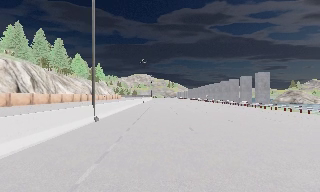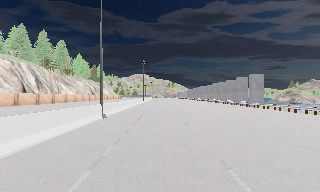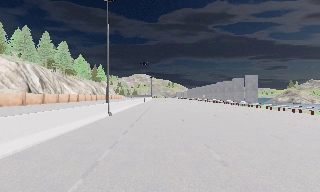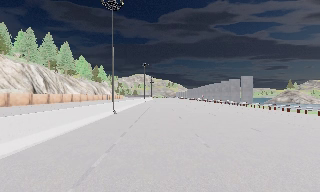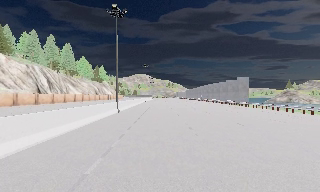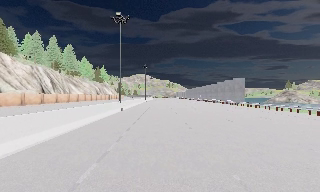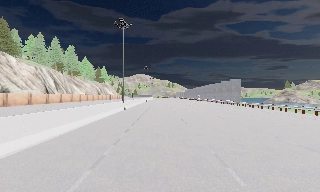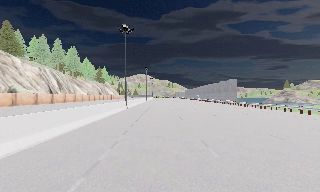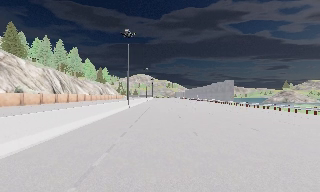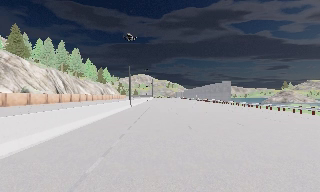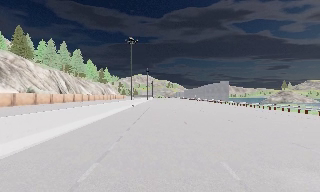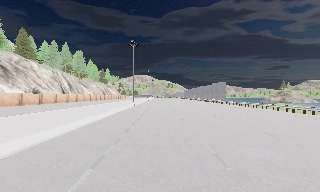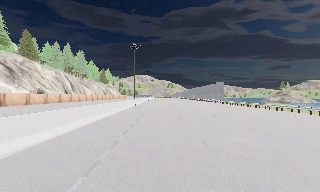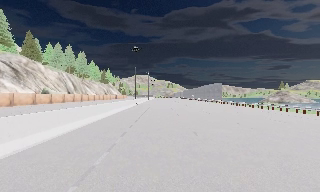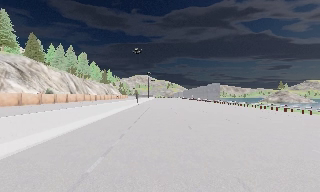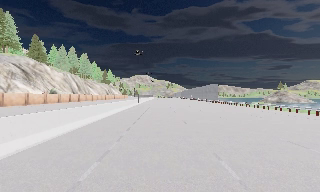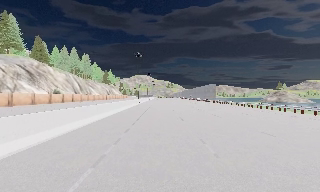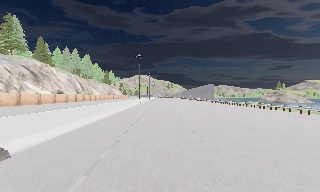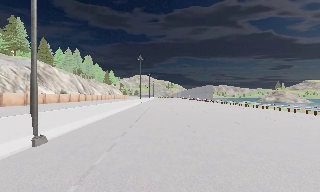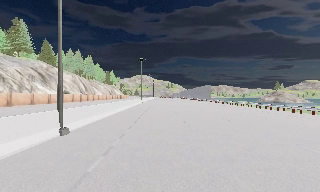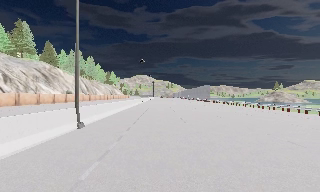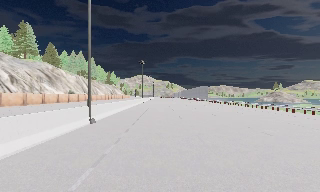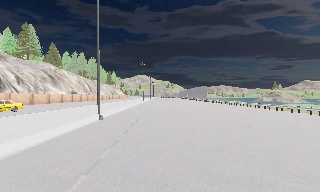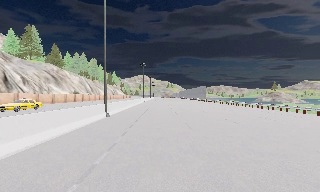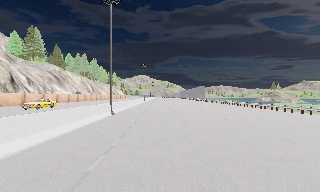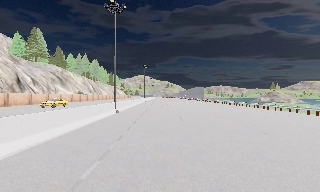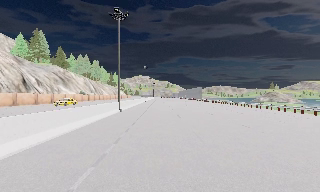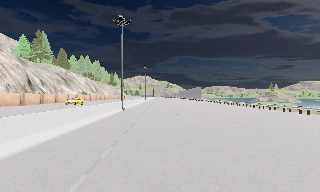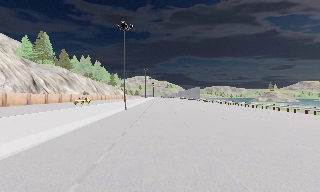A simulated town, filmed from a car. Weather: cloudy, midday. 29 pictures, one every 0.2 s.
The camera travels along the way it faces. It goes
backward.
0.0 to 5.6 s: The camera travels backward, about 45 m, so what stands in front gets smaller.
The film runs backward here.
